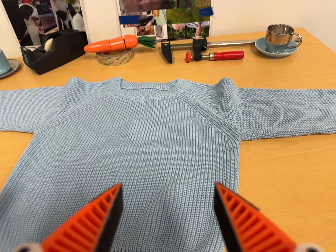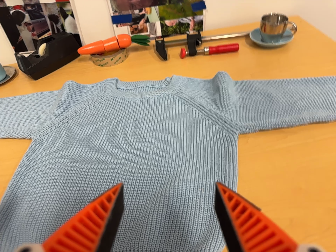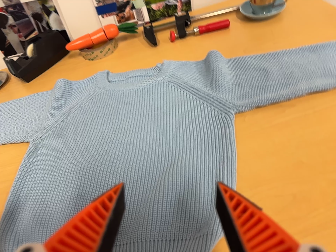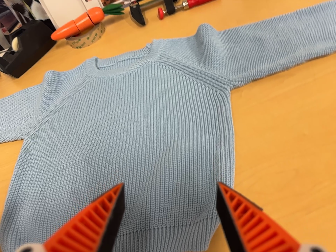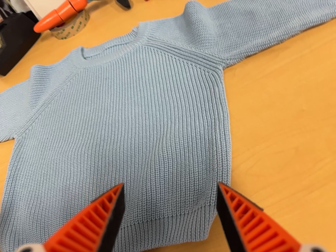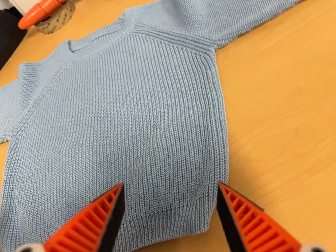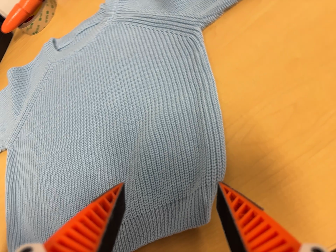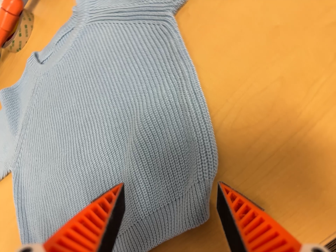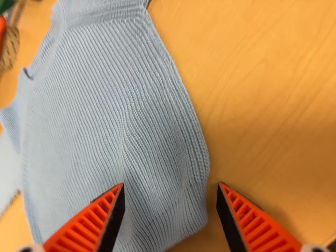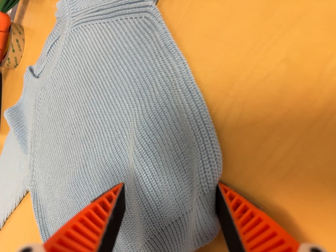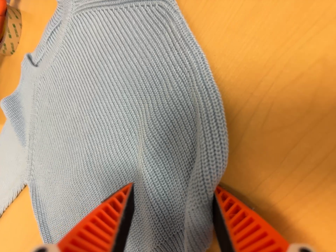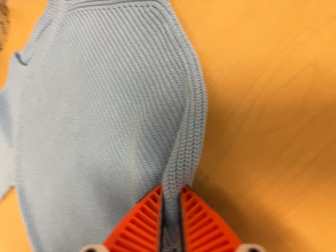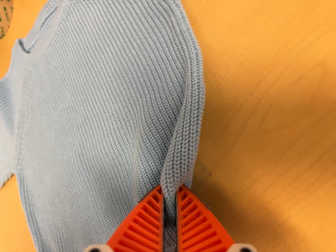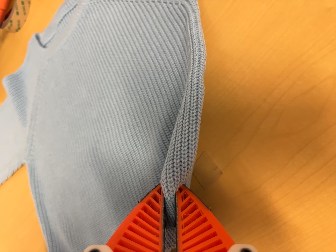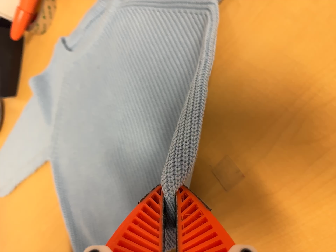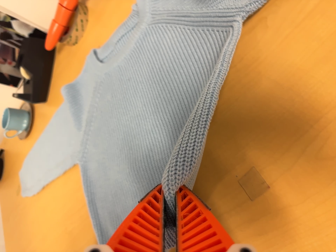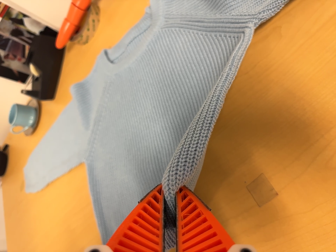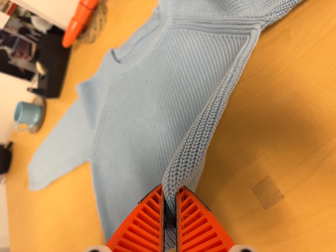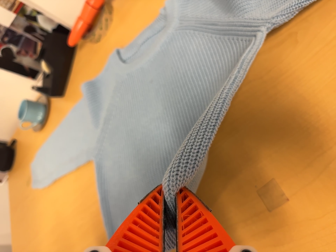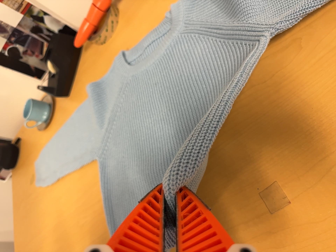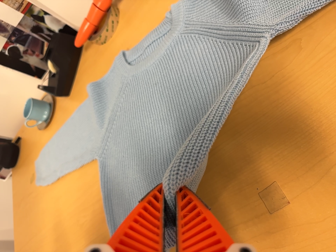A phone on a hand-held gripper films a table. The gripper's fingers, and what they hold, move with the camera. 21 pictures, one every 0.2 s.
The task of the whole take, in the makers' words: fold up.
0.0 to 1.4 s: The camera pans to its left by about 10 degrees. It travels to its right and forward, about 16 cm. Its aim tips toward the bottom of its view by about 20 degrees, and the scene shifts upward. It rolls about its line of sight by about 40 degrees, and the scene rotates counterclockwise.
1.4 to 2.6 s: The camera's aim tips toward the bottom of its view by about 10 degrees.
2.6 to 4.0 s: The camera travels to its left and backward, about 8 cm, so close, fixed things drift to the right. It rolls about its line of sight by about 10 degrees, and the scene rotates clockwise.
The film runs forward here.
